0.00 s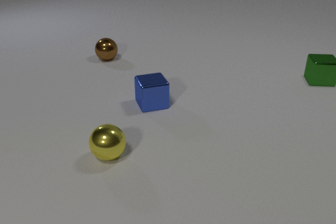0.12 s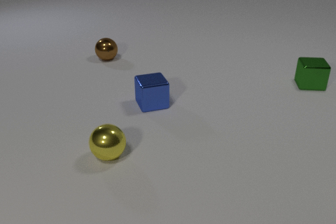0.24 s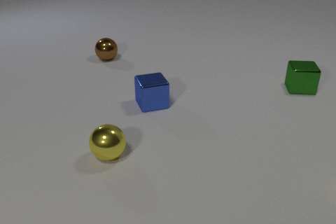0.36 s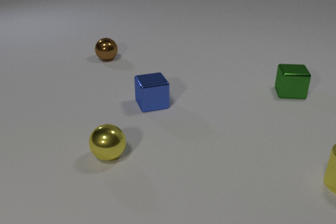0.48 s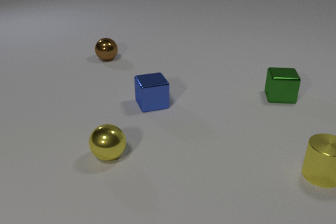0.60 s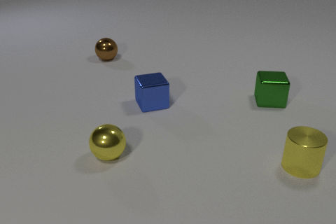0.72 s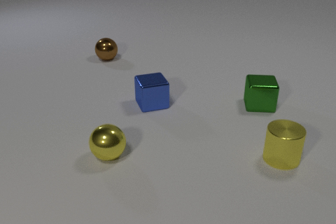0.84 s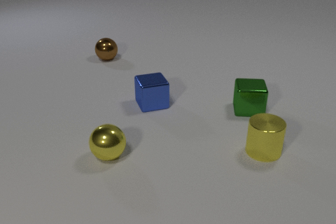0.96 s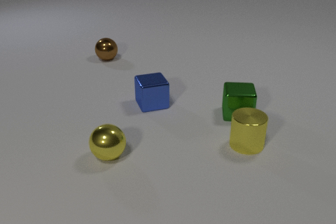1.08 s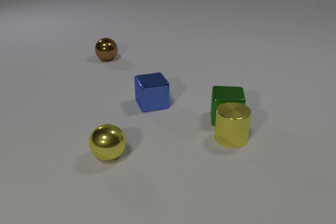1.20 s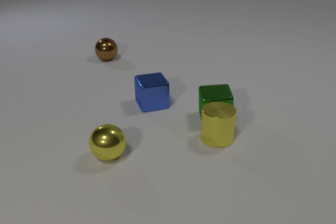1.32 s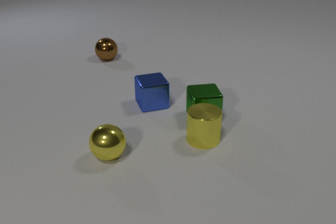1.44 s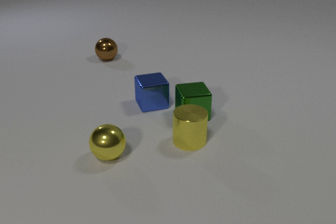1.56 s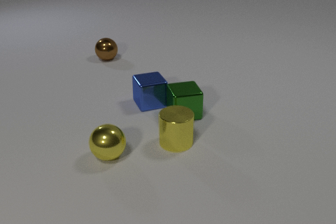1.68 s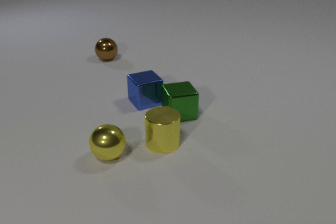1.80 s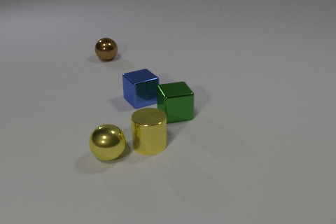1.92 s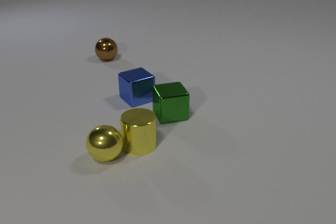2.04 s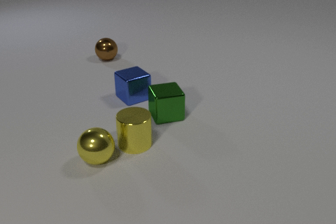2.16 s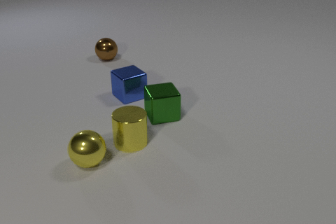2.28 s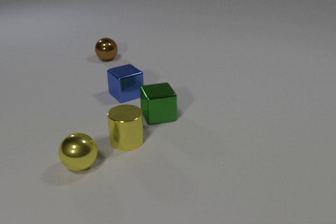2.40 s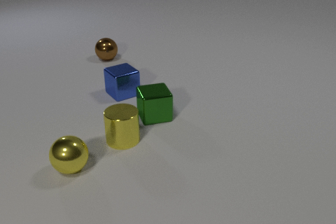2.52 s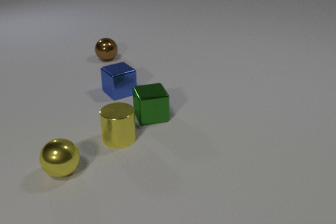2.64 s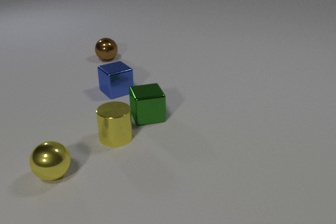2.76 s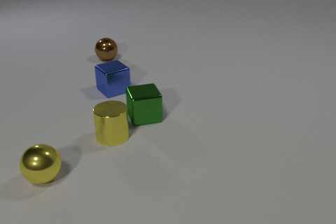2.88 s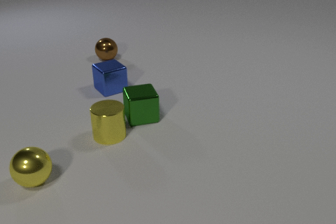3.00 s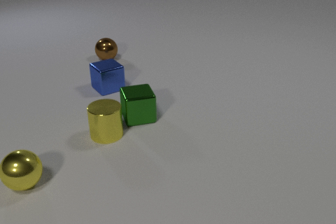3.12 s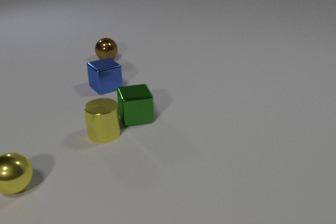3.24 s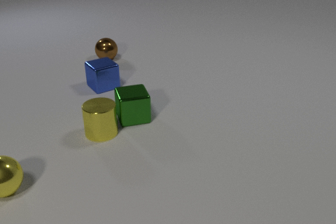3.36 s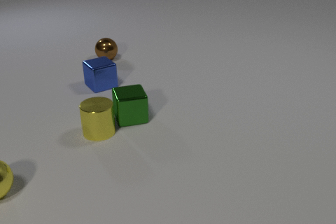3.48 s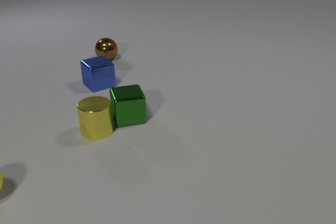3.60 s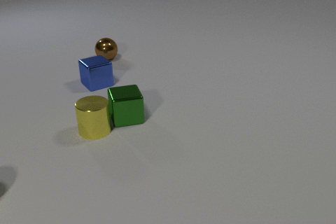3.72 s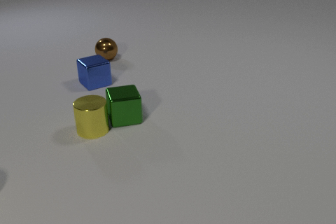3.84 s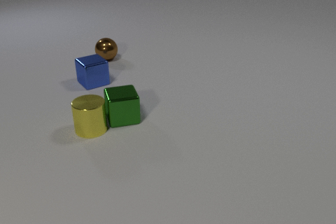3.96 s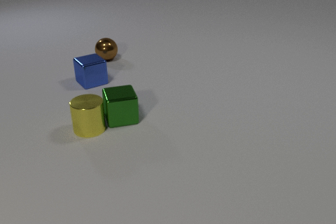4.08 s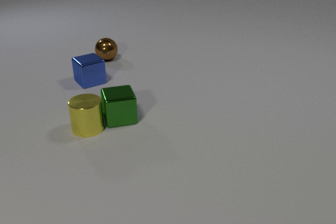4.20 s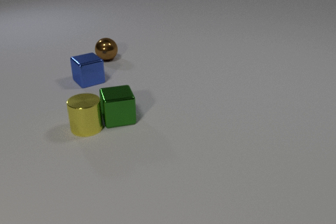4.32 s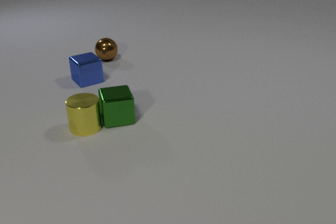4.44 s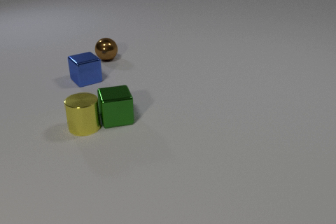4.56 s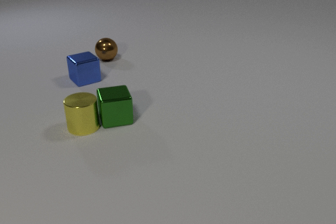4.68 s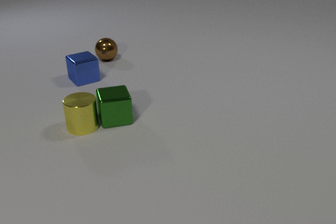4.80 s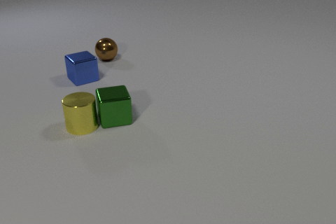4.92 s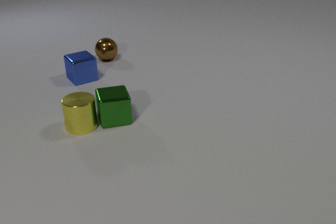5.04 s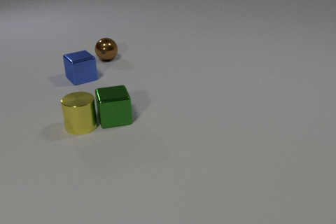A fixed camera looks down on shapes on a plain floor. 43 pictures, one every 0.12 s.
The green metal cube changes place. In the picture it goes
to the left.
The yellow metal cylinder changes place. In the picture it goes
to the left.
0.00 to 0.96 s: The yellow metal cylinder comes in at the right edge, slides to the left. The green metal cube slides toward the camera and to the left.
0.96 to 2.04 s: The yellow metal cylinder slides to the left. The green metal cube slides to the left, spins so that its near face slides to the right, counterclockwise seen from above. The yellow metal sphere rolls to the left. The blue metal cube slides to the left and away from the camera. The yellow metal cylinder and the green metal cube collide. The green metal cube and the blue metal cube collide. The yellow metal cylinder and the yellow metal sphere collide.
2.04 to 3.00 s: The yellow metal cylinder slides to the left and away from the camera. The green metal cube slides to the left. The yellow metal sphere rolls to the left. The blue metal cube slides to the left and away from the camera.
3.00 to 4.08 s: The yellow metal cylinder slides to the left and away from the camera. The green metal cube slides to the left. The yellow metal sphere rolls to the left, leaves at the left edge. The blue metal cube slides away from the camera and to the left.
4.08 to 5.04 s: The yellow metal cylinder slides to the left. The blue metal cube slides away from the camera and to the left.
What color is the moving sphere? yellow.
What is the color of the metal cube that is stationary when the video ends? green.
How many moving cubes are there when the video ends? 1.
